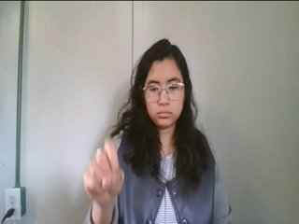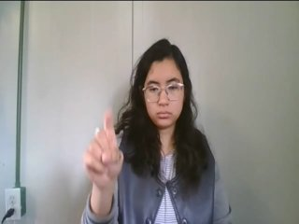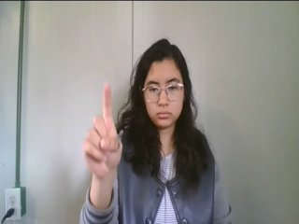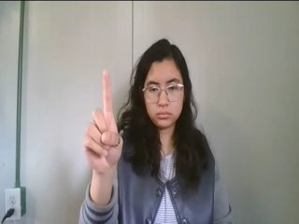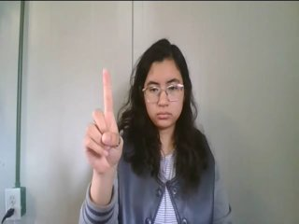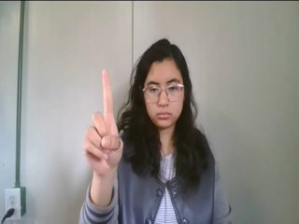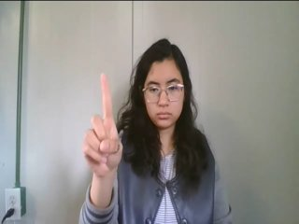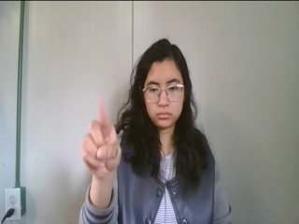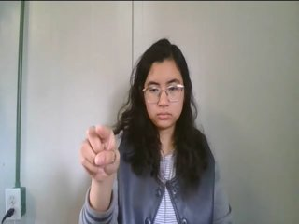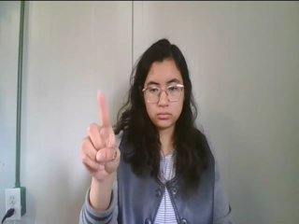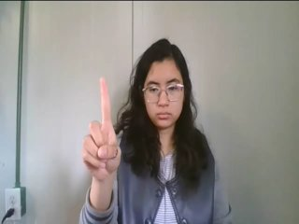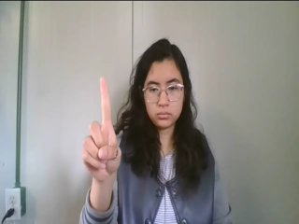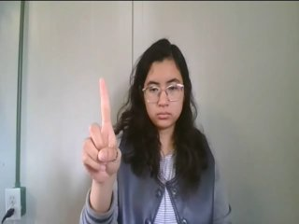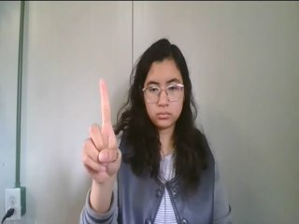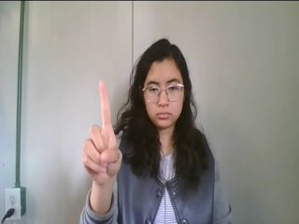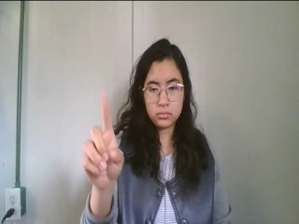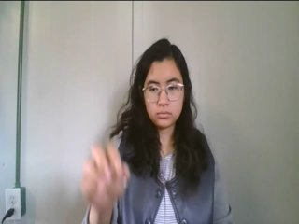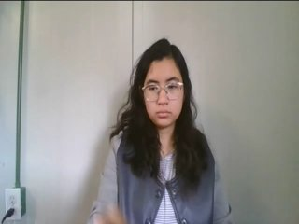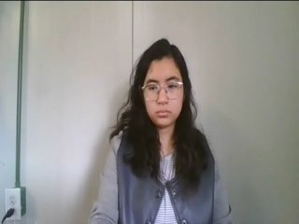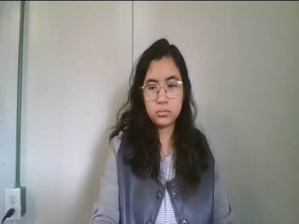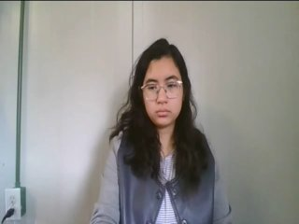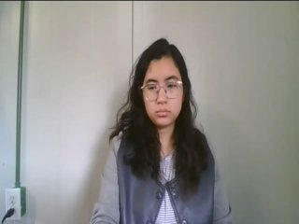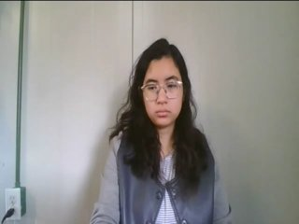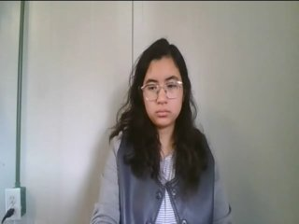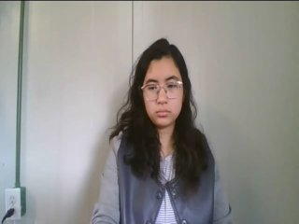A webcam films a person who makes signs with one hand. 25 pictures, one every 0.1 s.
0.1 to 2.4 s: Click with one finger.
